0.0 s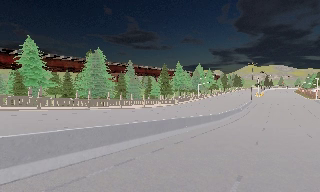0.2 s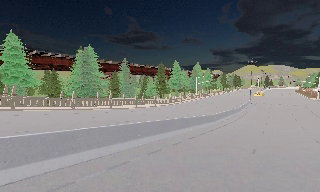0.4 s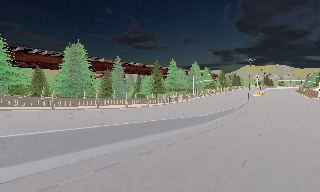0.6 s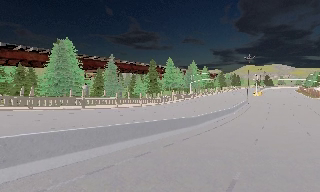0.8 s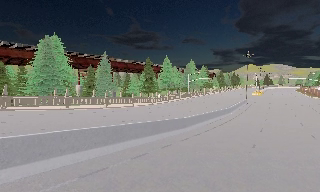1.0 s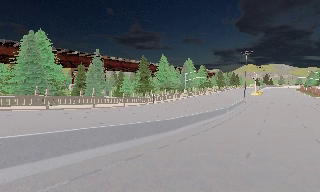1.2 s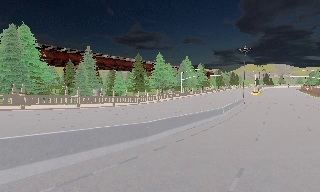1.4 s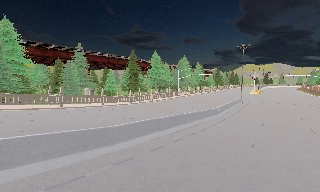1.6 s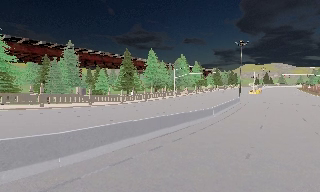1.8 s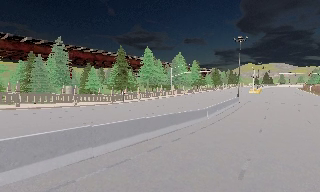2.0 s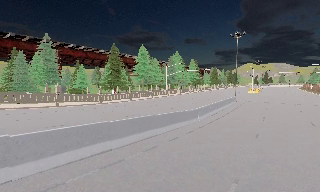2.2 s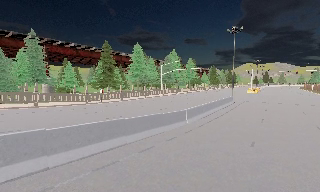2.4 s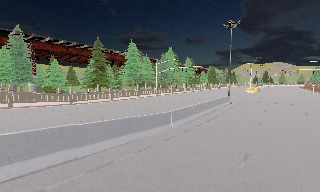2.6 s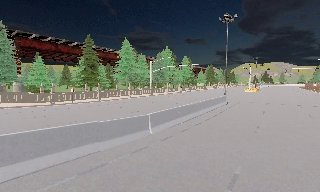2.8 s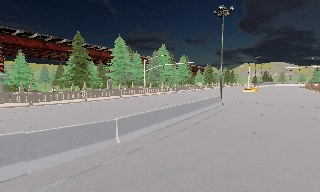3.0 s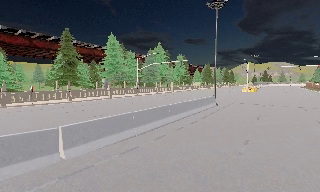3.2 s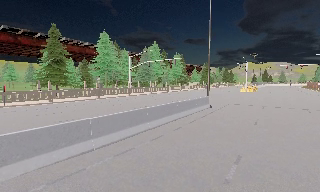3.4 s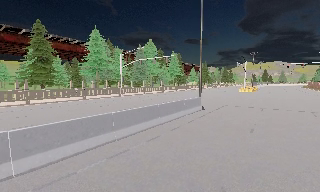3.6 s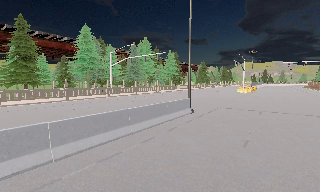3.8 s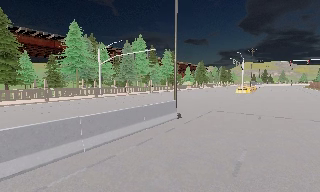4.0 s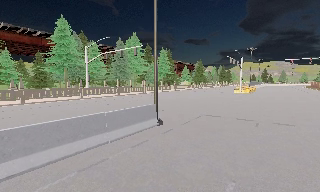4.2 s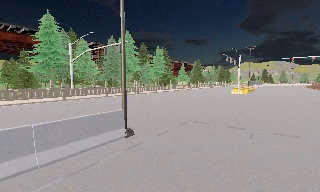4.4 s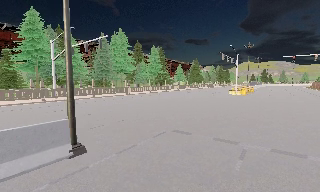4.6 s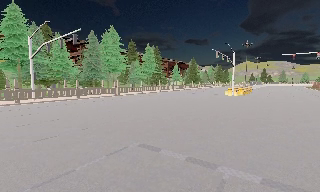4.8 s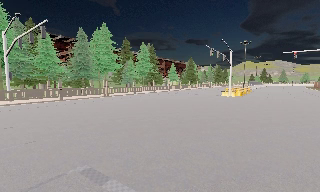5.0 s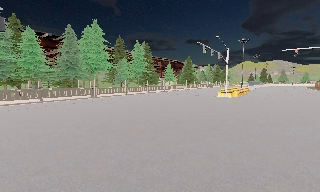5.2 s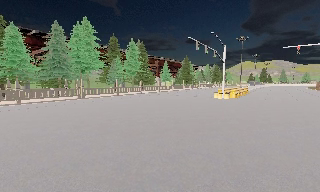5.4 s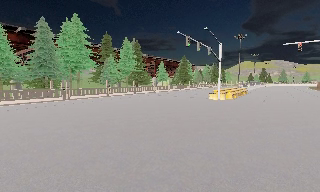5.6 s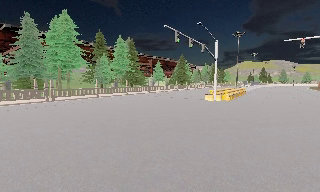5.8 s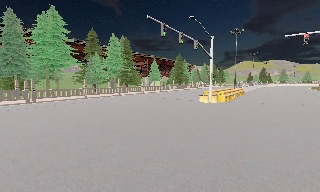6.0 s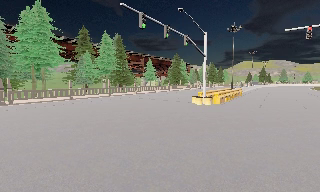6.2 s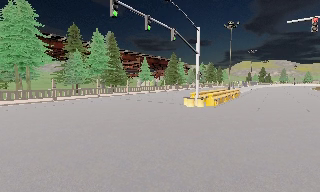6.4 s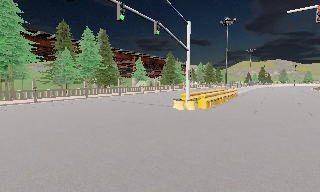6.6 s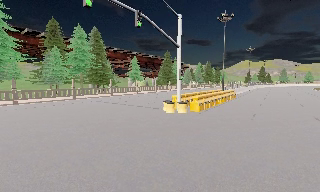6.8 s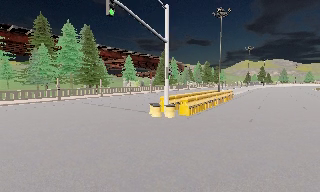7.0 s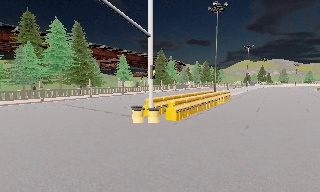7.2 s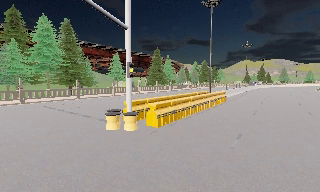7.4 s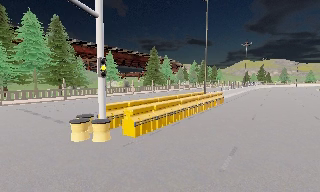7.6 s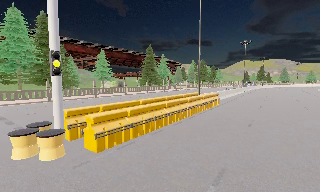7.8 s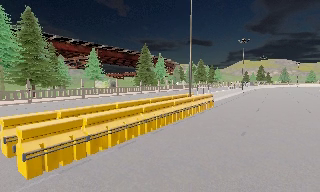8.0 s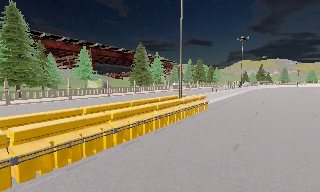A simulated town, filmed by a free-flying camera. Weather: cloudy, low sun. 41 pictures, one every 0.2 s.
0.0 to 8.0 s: The camera travels forward and to its right, about 85 m, so what stands in front looms larger.
The film runs forward here.
